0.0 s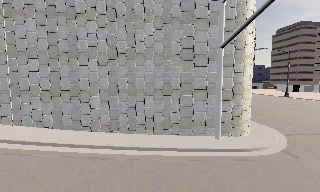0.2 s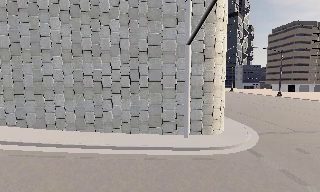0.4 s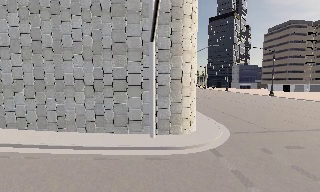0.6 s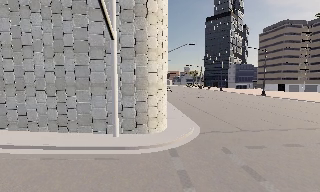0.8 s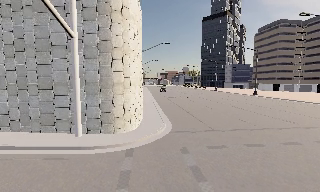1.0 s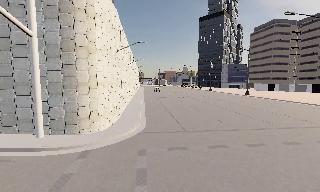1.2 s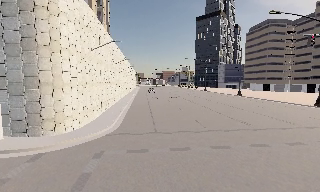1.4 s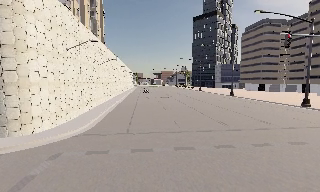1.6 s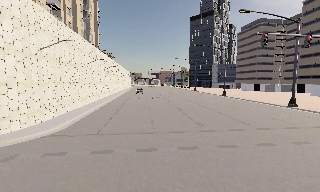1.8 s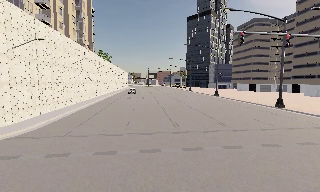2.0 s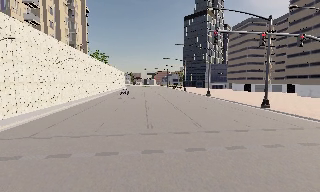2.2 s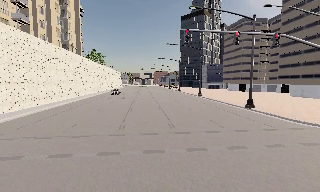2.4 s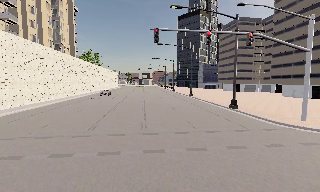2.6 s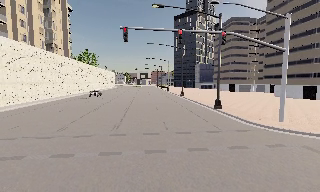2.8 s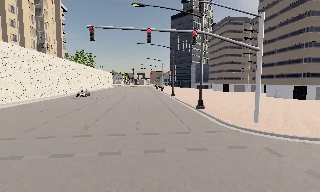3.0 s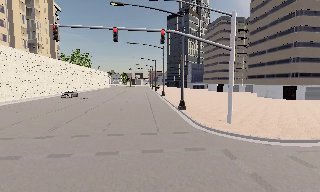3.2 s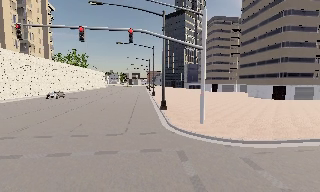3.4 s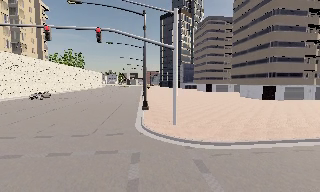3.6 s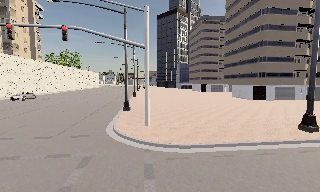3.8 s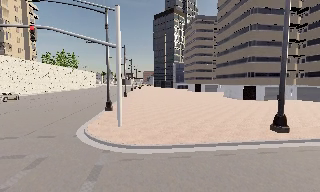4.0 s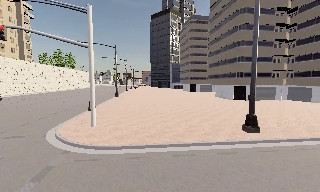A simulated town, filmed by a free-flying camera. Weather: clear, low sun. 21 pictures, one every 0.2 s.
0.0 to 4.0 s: The camera travels to its right, about 40 m, so close, fixed things drift to the left.
The film runs forward here.
